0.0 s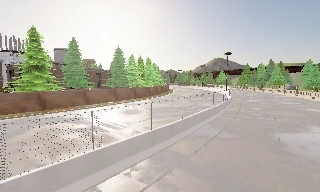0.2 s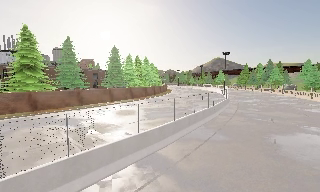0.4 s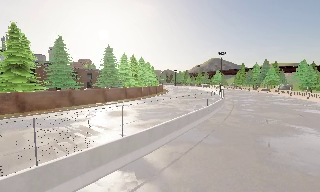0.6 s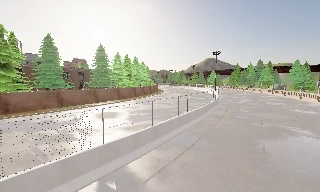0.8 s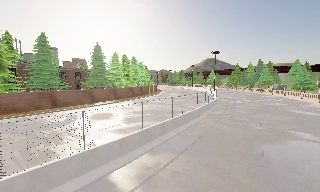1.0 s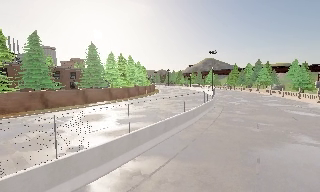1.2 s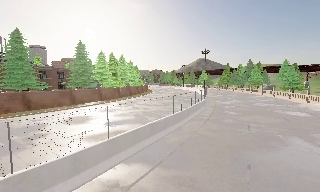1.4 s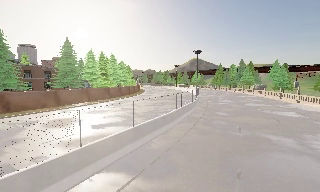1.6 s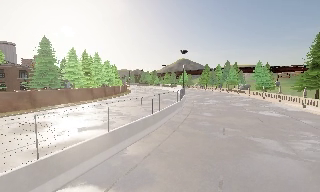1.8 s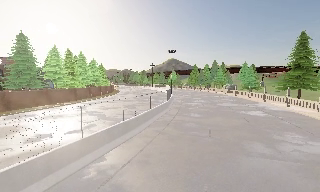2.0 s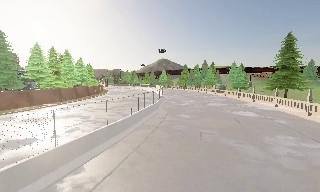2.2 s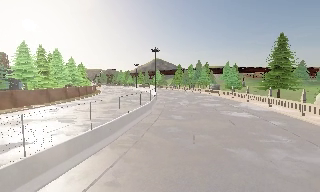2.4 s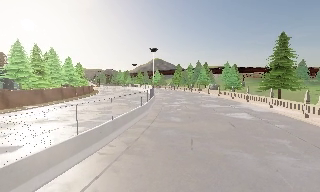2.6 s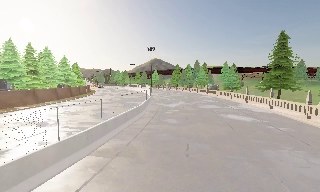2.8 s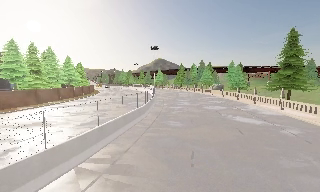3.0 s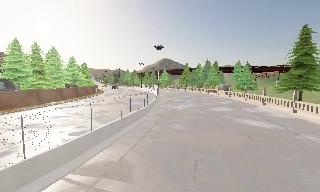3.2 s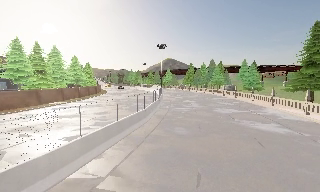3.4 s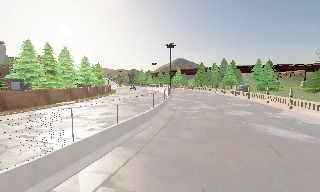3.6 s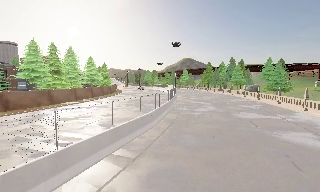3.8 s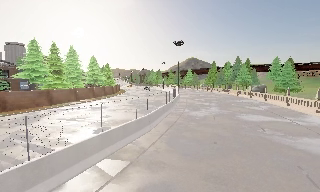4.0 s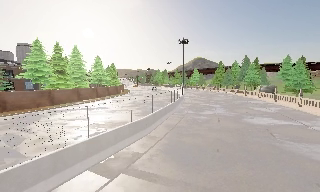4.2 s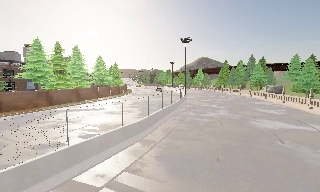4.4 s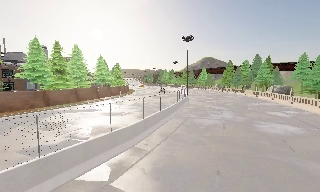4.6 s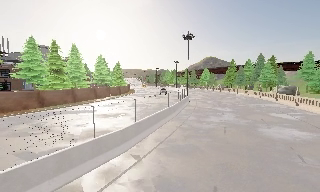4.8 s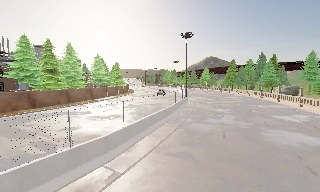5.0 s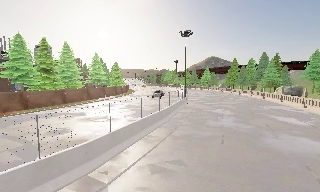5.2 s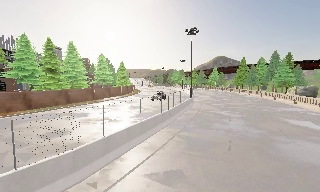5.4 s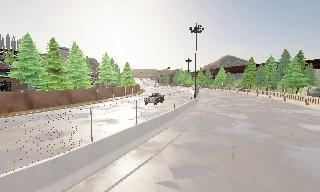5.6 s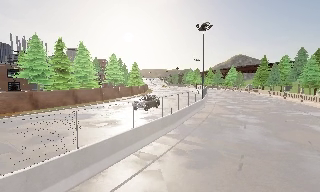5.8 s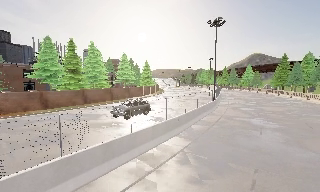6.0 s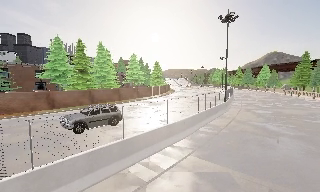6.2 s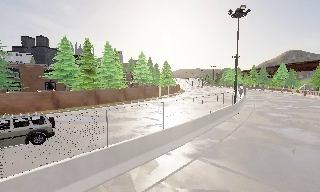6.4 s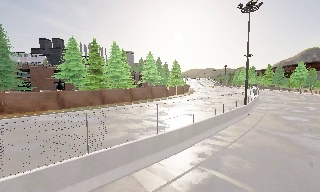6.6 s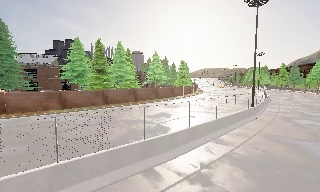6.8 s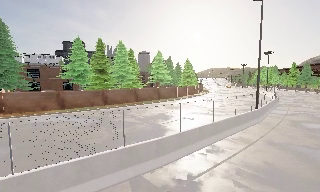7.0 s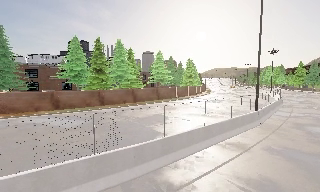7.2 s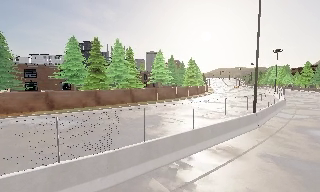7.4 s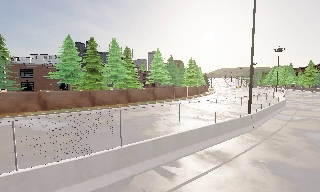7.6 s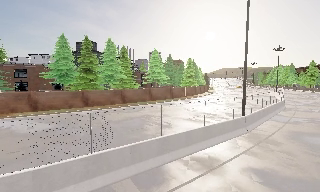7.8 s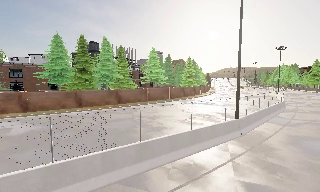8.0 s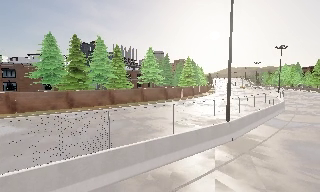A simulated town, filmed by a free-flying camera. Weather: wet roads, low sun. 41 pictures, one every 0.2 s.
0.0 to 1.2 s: The camera travels forward and to its right, about 5 m, so what stands in front looms larger.
1.2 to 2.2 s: The camera swings to its right by about 15 degrees, and the scene slides to the left. It travels forward and to its right, about 4 m, so what stands in front looms larger.
2.2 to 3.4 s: The camera travels forward, about 6 m, so what stands in front looms larger.
3.4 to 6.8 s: The camera pans to its left, which is counterclockwise from overhead, by about 45 degrees. It travels forward and to its right, about 19 m.
6.8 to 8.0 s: The camera travels to its right and forward, about 7 m, so close, fixed things drift to the left.
The film runs forward here.
